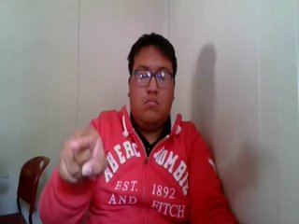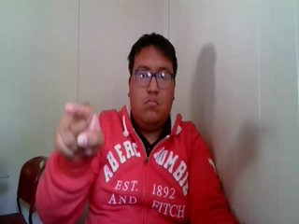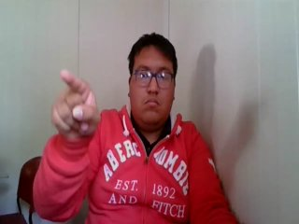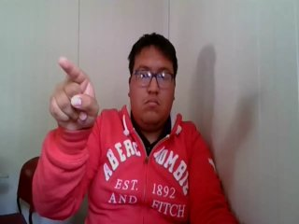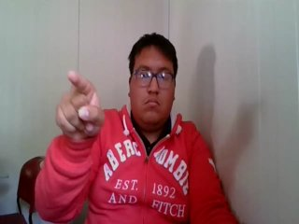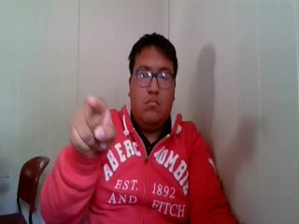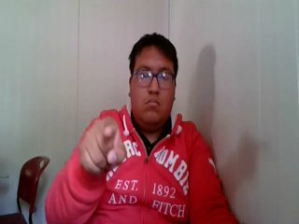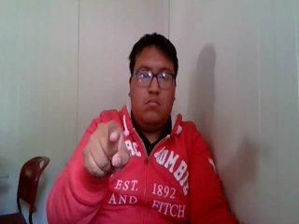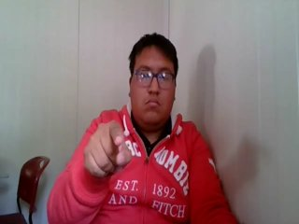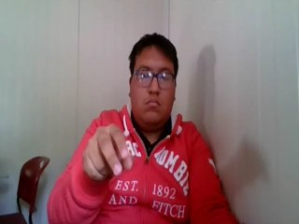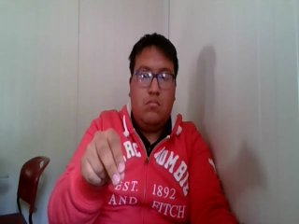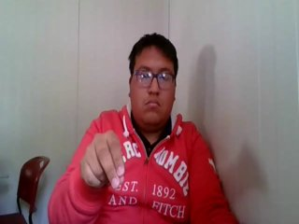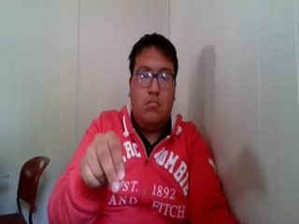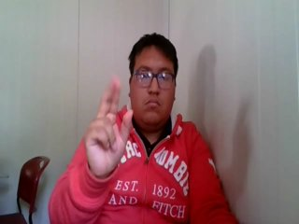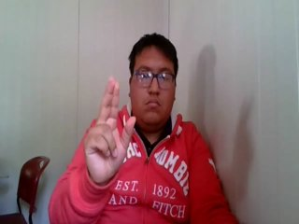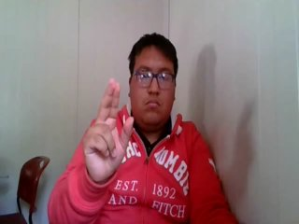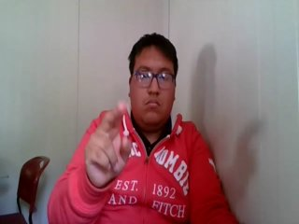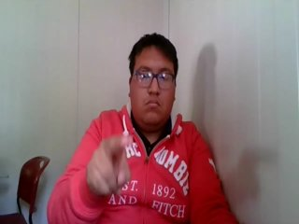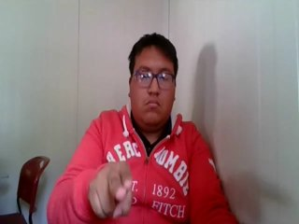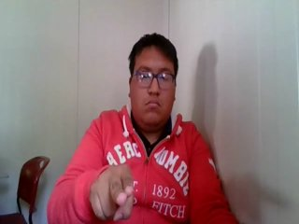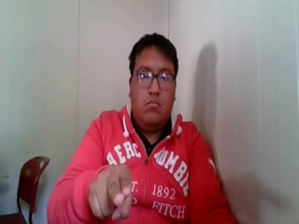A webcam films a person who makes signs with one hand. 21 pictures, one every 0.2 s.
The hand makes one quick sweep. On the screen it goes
upward.
0.0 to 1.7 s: Pointing with one finger.
1.8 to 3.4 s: On the screen the hand sweeps upward. The name of the sign: Throw up.
3.5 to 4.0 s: Pointing with two fingers.
